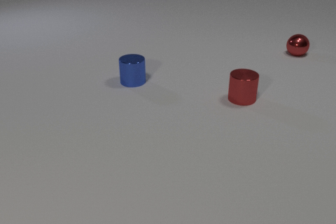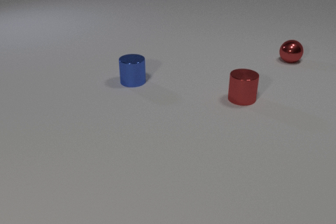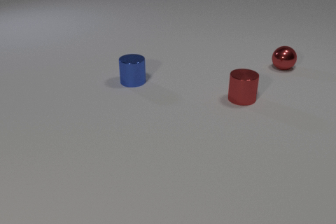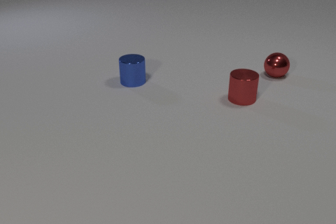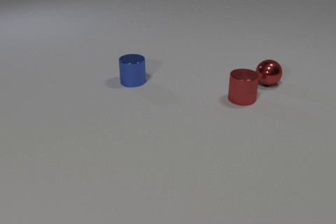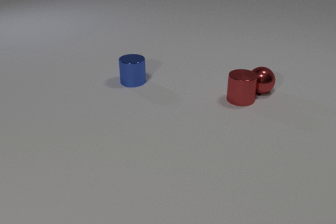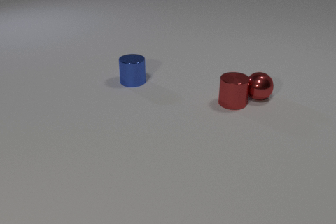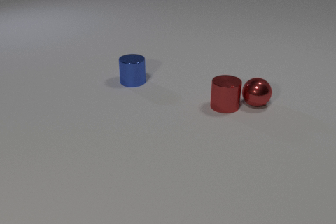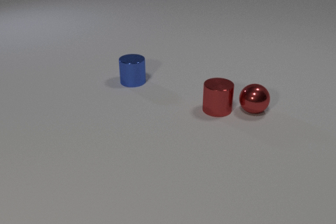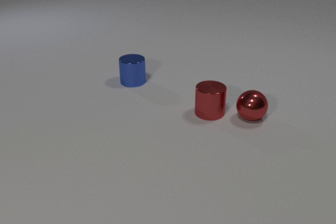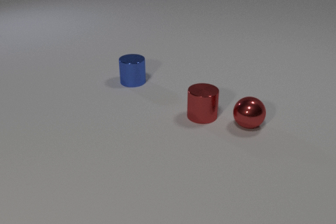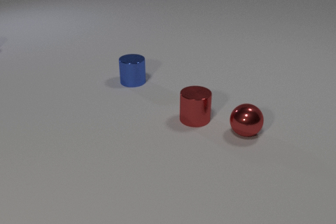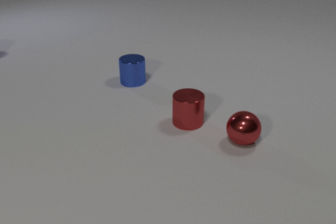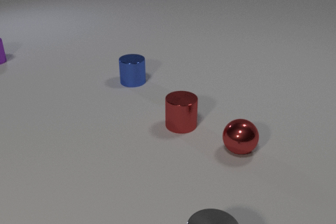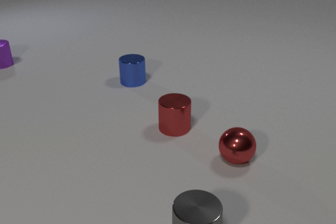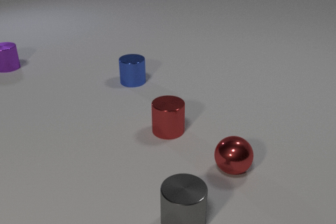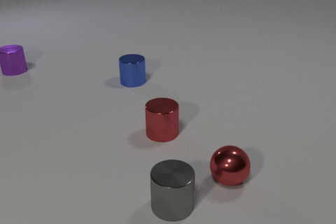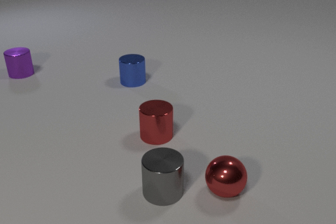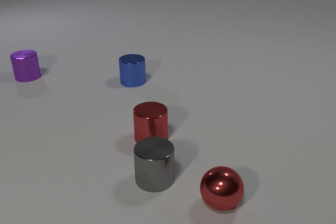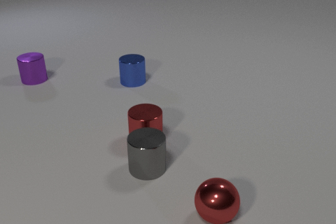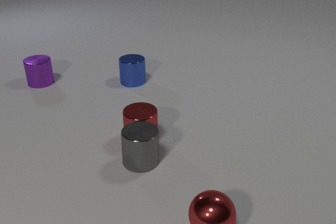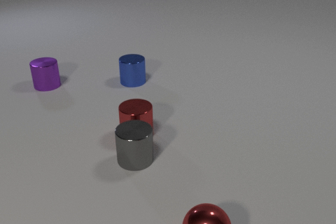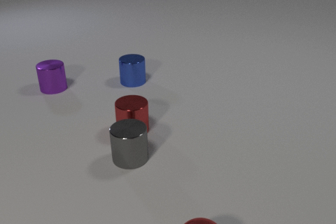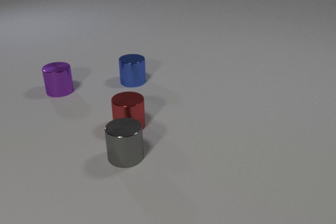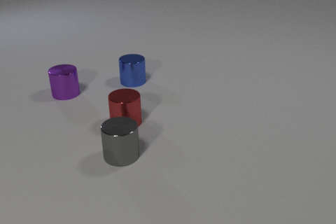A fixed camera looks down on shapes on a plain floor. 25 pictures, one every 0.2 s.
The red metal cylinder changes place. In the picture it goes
to the left.
The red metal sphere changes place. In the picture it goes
toward the camera.
0.0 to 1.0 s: The red metal sphere rolls toward the camera. The red metal sphere and the red metal cylinder collide.
1.0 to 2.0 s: The red metal sphere rolls toward the camera. The red metal cylinder slides toward the camera and to the left.
2.0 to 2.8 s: The red metal sphere rolls toward the camera. The red metal cylinder slides to the left and toward the camera. The gray metal cylinder comes in at the bottom edge, slides away from the camera and to the left. The purple metal cylinder comes in at the left edge, slides toward the camera and to the right.
2.8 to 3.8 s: The red metal sphere rolls toward the camera. The red metal cylinder slides to the left and toward the camera. The gray metal cylinder slides away from the camera and to the left. The purple metal cylinder slides toward the camera and to the right.
3.8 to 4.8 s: The red metal sphere rolls toward the camera, leaves at the bottom edge. The red metal cylinder slides away from the camera and to the left. The gray metal cylinder slides to the left and away from the camera. The purple metal cylinder slides toward the camera and to the right. The red metal cylinder and the gray metal cylinder collide.
What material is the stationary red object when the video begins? metal.
What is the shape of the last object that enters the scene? cylinder.
What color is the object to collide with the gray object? red.
